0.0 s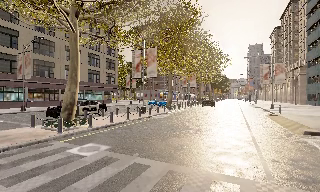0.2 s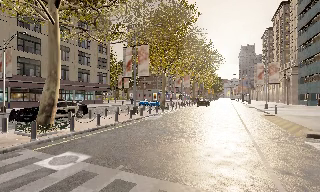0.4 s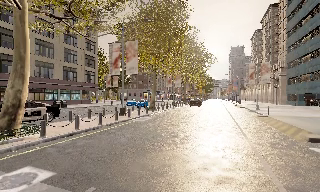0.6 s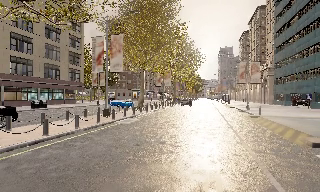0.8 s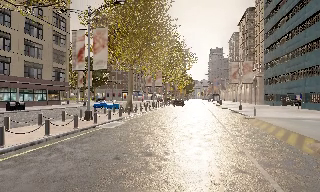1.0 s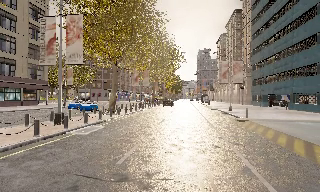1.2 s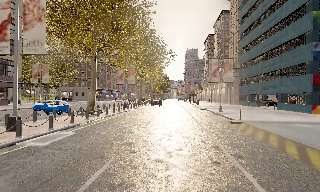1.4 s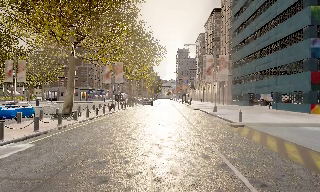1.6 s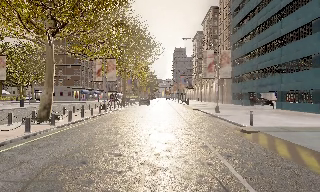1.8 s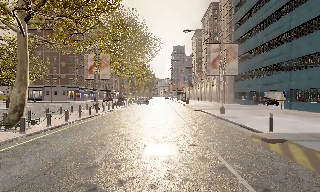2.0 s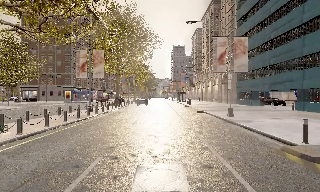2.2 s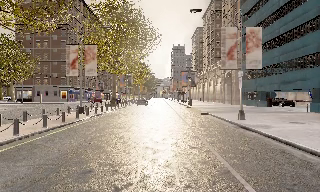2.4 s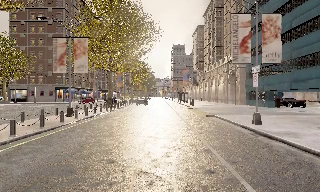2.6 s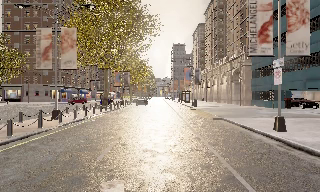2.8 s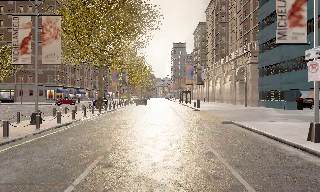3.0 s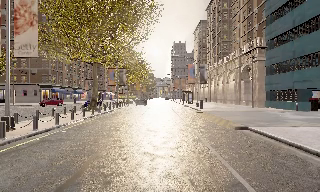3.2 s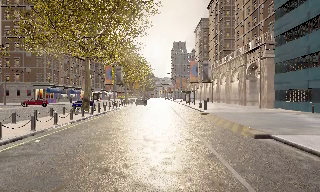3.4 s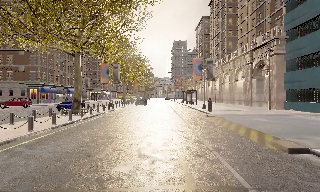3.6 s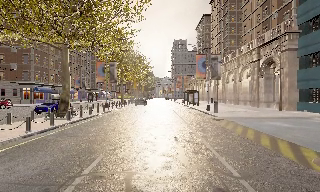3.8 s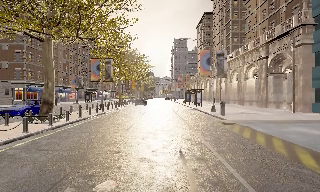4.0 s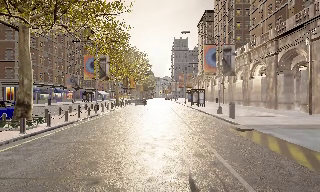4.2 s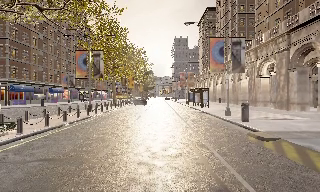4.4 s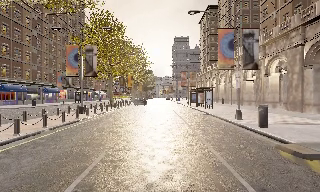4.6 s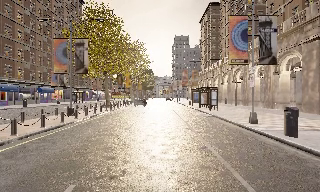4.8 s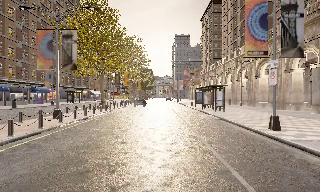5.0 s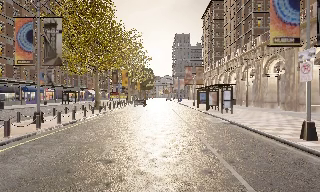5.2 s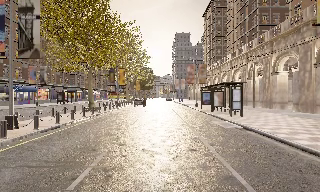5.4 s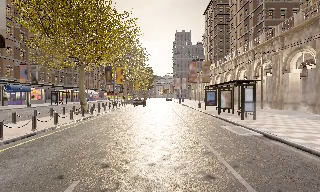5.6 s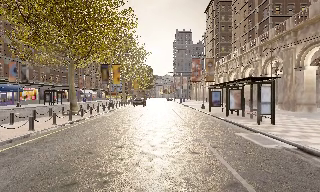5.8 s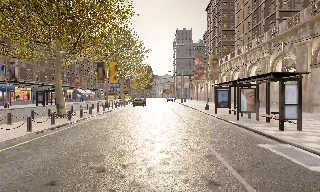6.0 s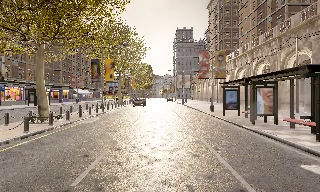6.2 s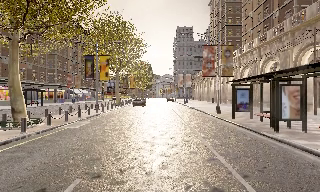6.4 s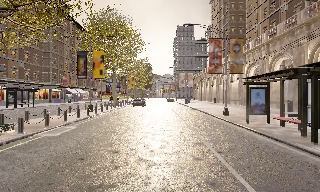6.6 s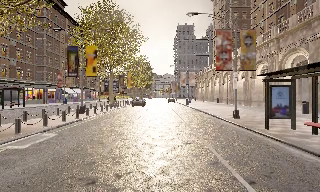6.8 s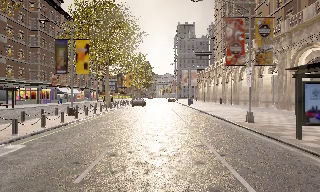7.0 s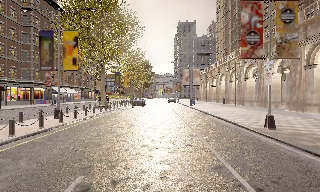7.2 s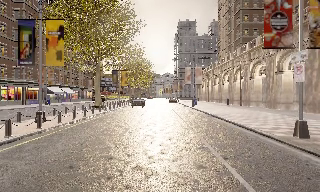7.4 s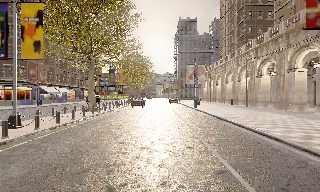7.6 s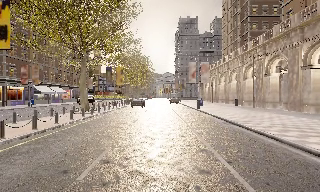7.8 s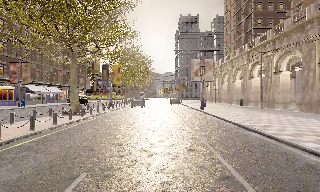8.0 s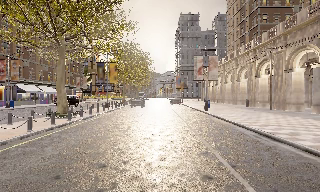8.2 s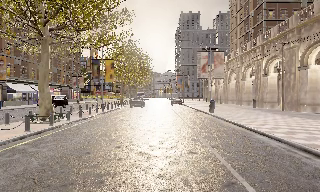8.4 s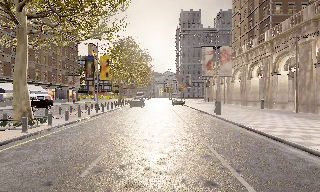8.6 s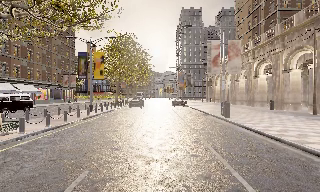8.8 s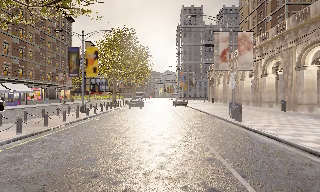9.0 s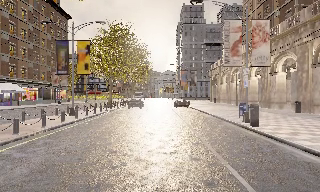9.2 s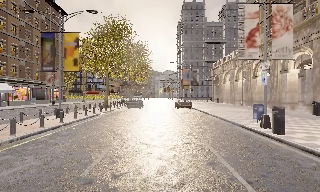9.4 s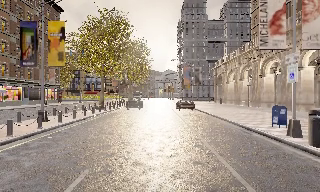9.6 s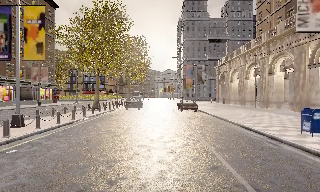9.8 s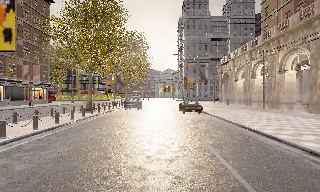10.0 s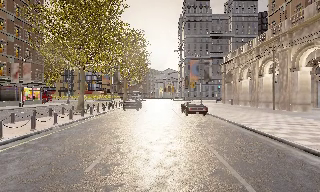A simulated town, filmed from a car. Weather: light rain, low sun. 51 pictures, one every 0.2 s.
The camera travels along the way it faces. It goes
forward.
0.0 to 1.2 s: The camera swings to its right by about 20 degrees, and the scene slides to the left. It travels forward, about 7 m, so what stands in front looms larger. It gains speed.
1.2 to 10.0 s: The camera travels forward, about 80 m, so what stands in front looms larger.
The film runs forward here.
